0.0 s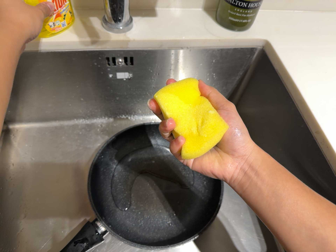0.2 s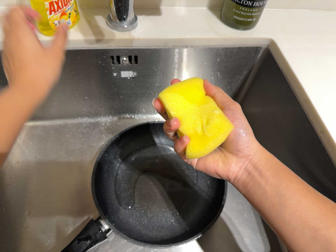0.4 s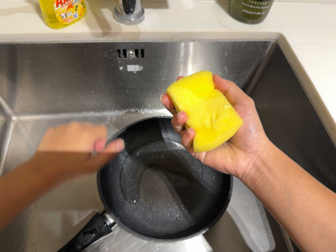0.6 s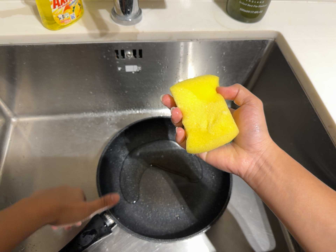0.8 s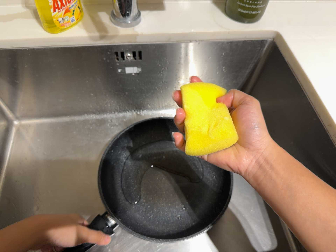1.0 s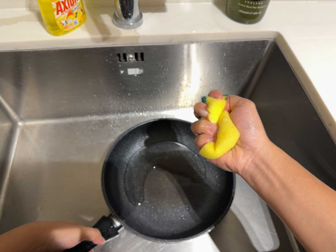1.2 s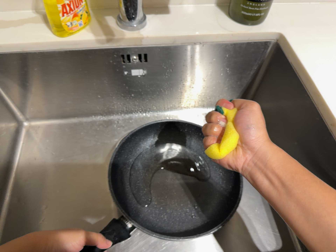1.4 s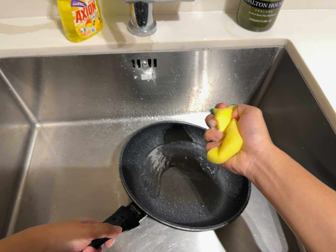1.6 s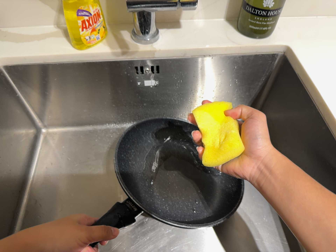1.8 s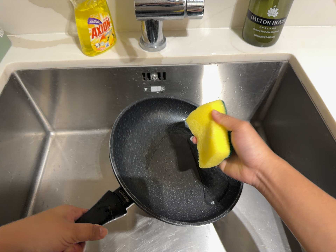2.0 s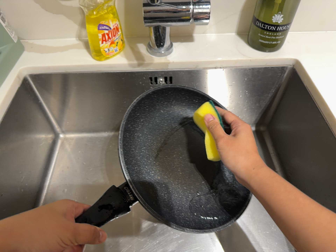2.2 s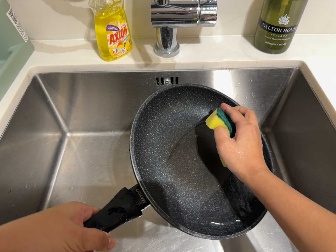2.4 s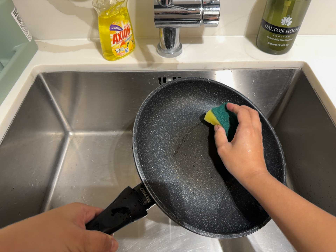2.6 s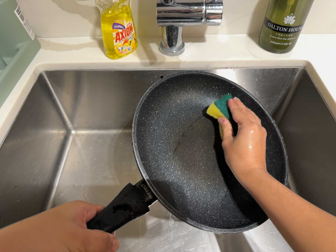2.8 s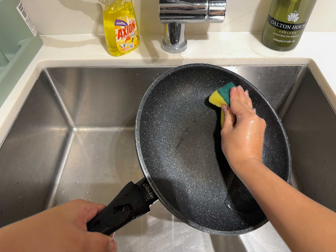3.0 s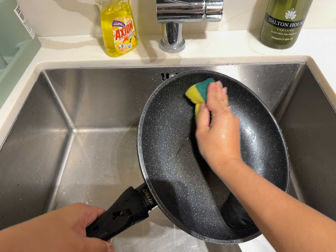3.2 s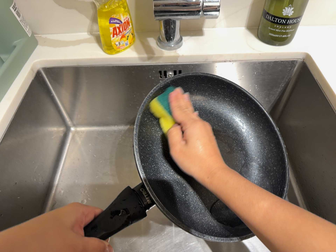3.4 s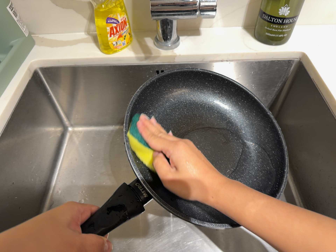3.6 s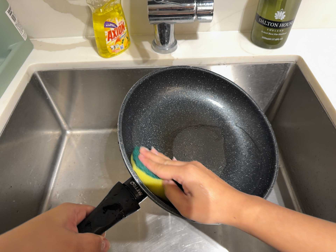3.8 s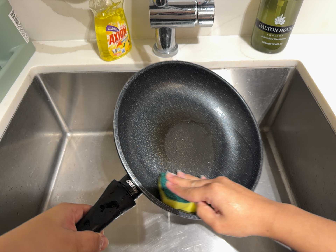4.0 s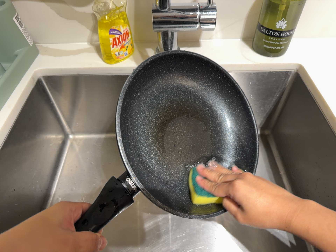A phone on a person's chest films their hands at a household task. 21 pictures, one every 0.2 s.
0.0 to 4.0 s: The scene slides to the right, as the camera pans about 10 degrees to its left. It travels backward, about 7 cm, so what stands in front gets smaller.
The film runs forward here.
